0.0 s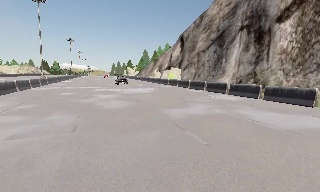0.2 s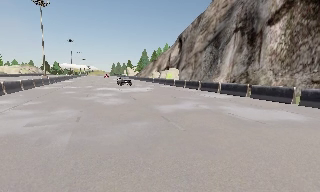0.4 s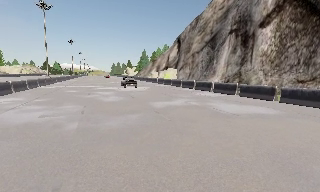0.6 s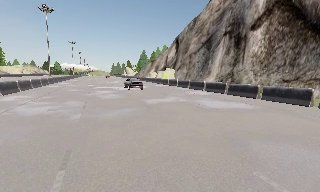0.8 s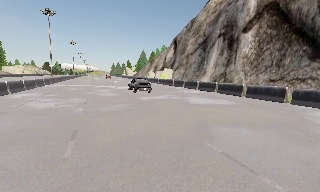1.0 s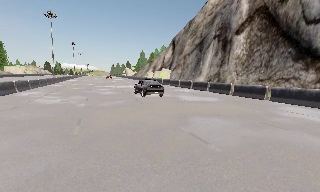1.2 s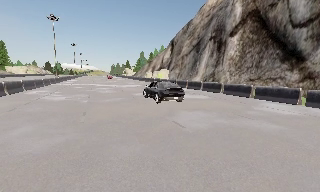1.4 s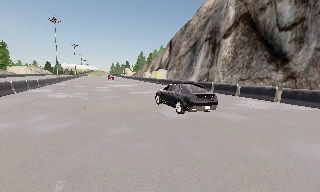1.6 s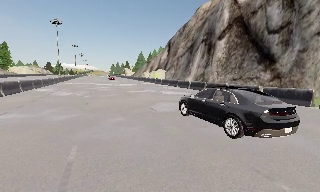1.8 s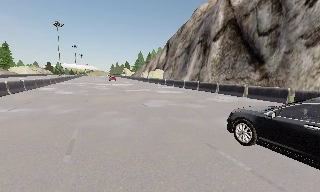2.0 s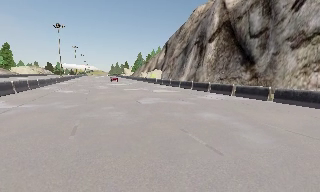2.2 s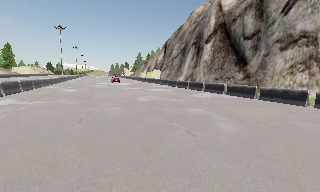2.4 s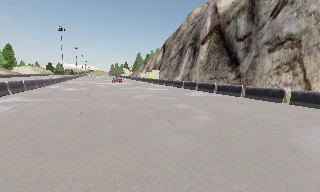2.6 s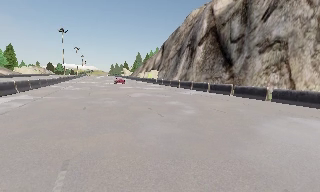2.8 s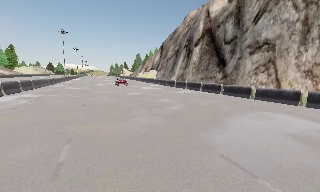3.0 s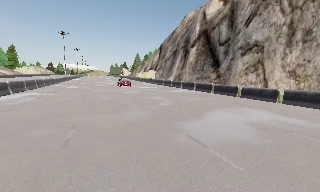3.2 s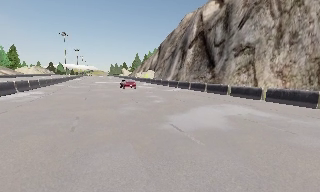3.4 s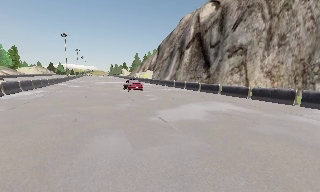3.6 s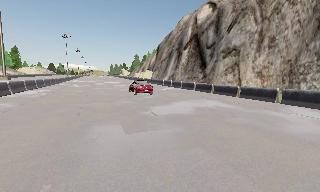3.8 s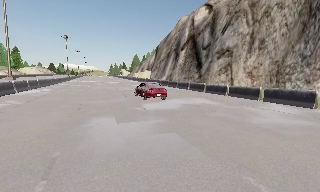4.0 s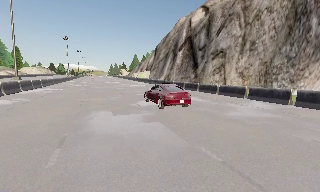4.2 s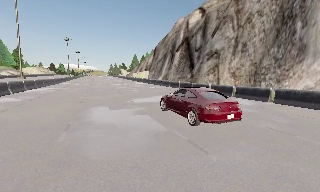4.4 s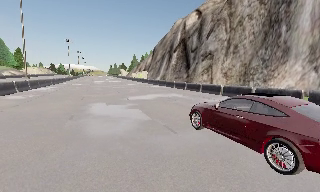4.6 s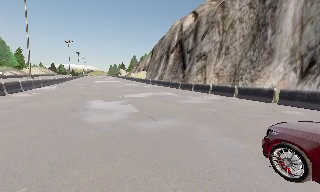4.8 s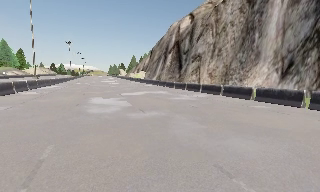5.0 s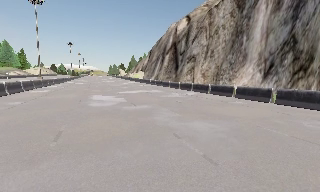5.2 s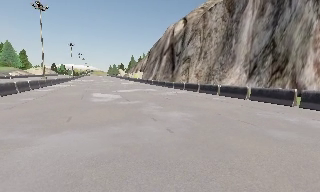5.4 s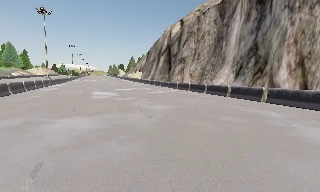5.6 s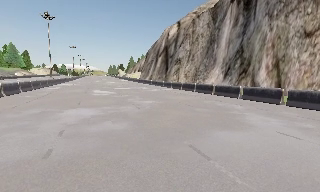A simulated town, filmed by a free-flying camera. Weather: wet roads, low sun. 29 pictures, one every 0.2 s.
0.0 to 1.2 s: The camera travels backward, about 8 m, so what stands in front gets smaller.
1.2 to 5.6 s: The camera travels backward and to its right, about 35 m, so what stands in front gets smaller.
The film runs backward here.
